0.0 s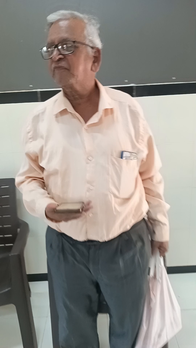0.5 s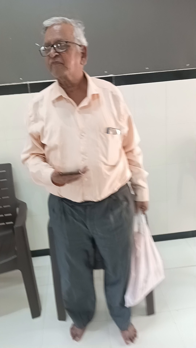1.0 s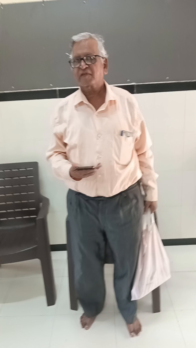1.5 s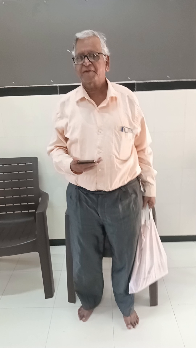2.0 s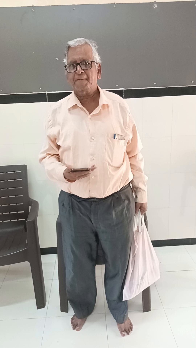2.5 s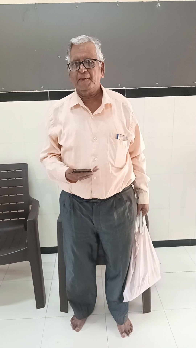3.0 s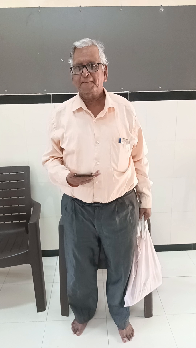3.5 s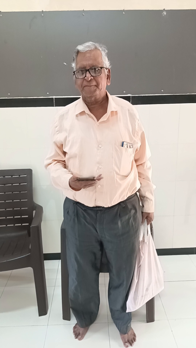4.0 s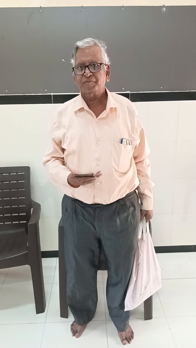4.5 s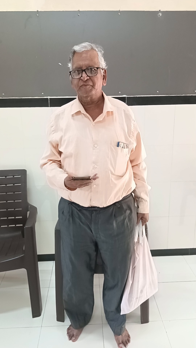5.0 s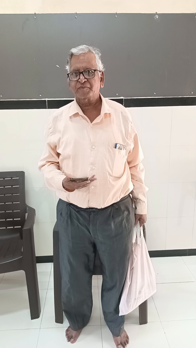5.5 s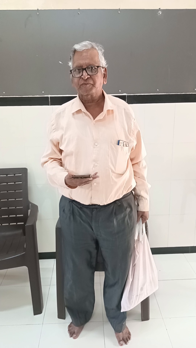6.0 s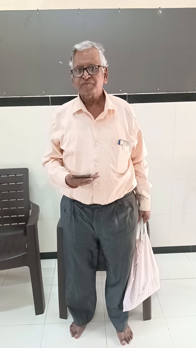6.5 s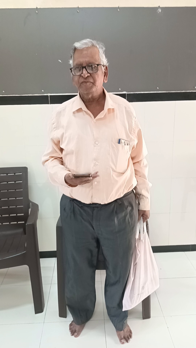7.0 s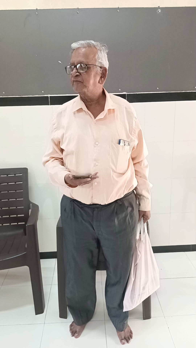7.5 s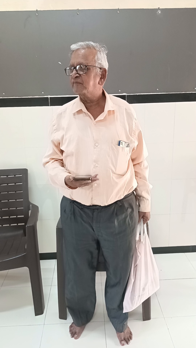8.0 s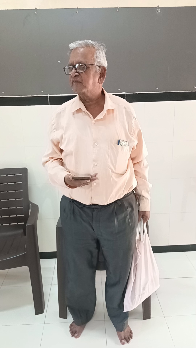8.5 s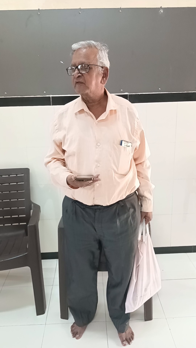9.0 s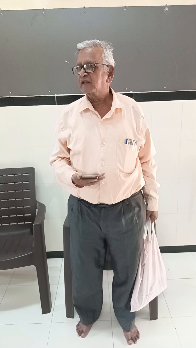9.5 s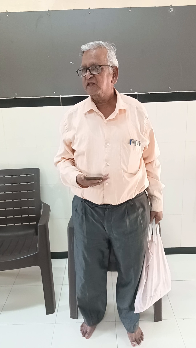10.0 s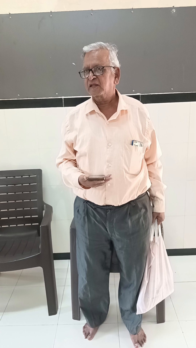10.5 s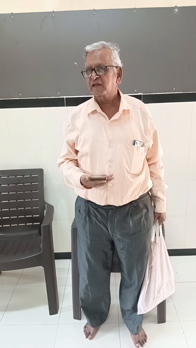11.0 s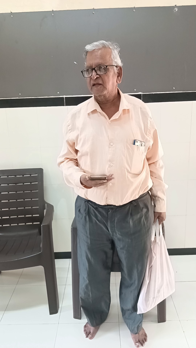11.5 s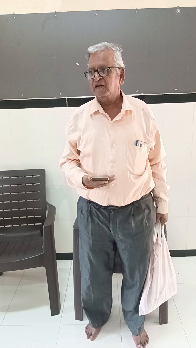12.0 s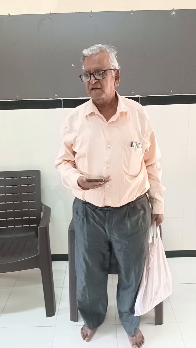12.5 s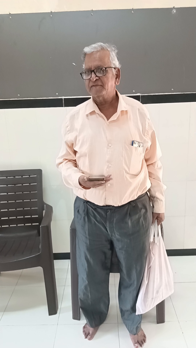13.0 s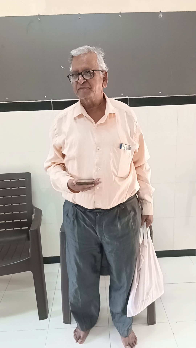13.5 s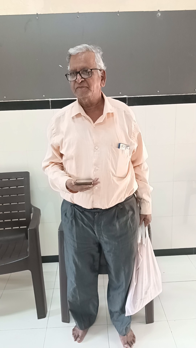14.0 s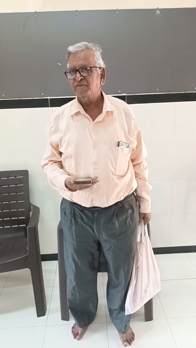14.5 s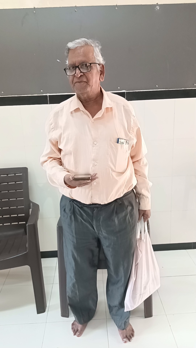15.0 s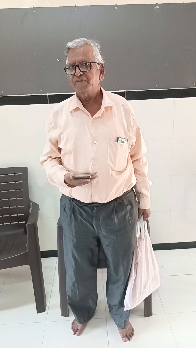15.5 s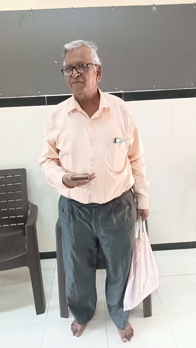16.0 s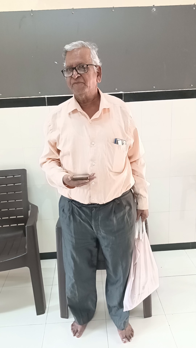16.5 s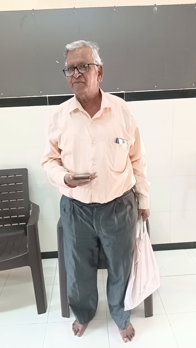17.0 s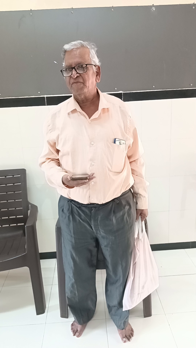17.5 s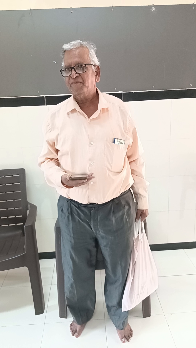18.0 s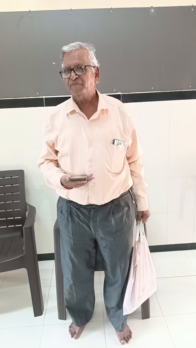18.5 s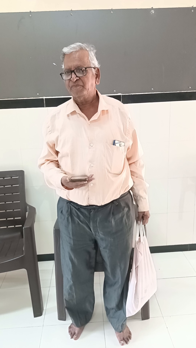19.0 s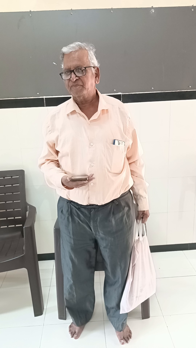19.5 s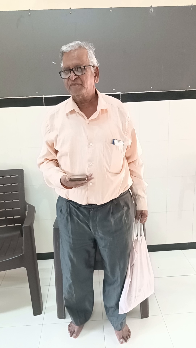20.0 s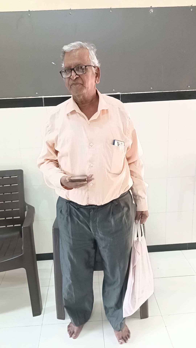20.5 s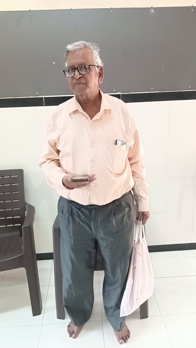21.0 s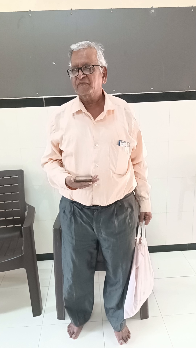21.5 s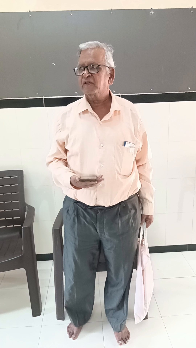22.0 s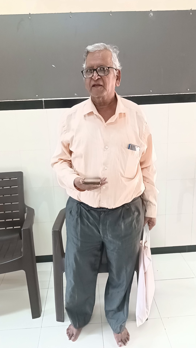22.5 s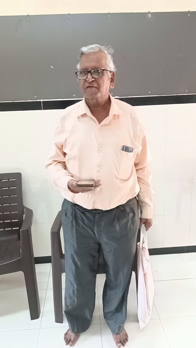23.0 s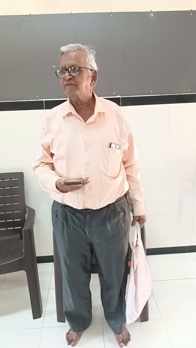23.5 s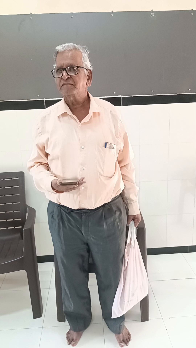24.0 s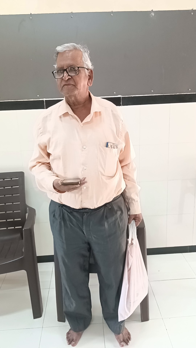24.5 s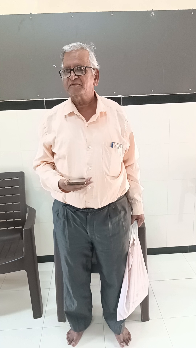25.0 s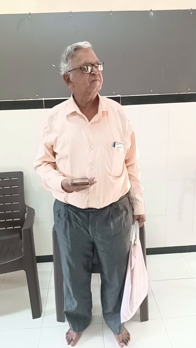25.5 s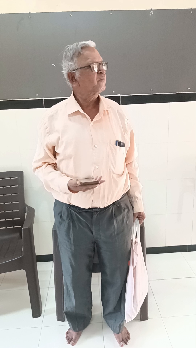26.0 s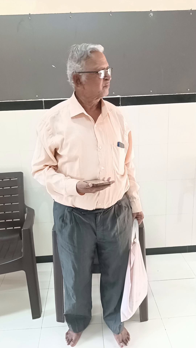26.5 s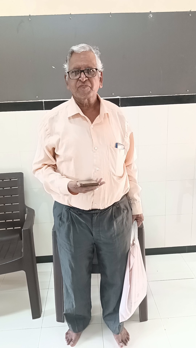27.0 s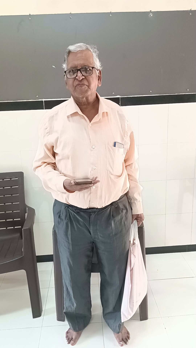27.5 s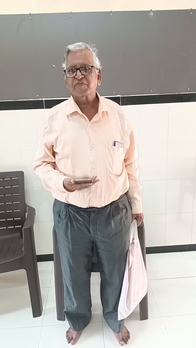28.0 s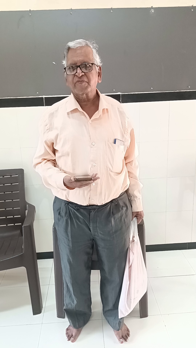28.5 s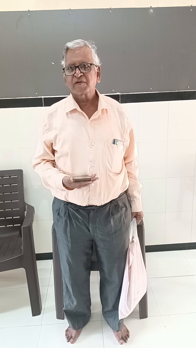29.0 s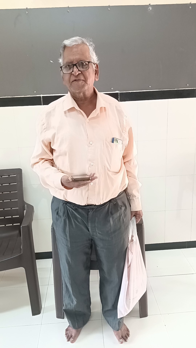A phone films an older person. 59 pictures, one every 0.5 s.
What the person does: Standing.
